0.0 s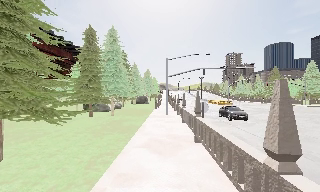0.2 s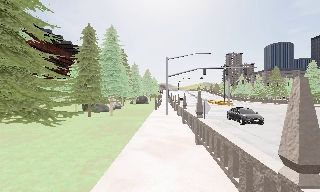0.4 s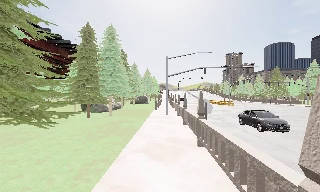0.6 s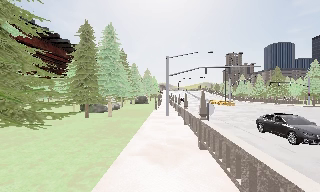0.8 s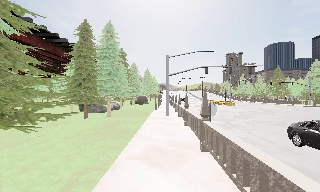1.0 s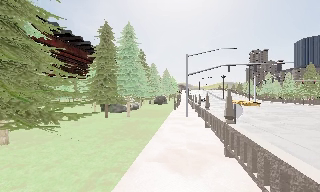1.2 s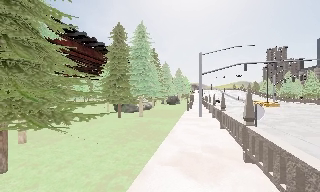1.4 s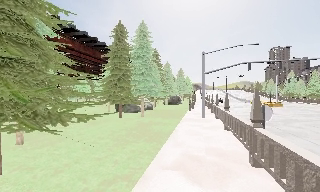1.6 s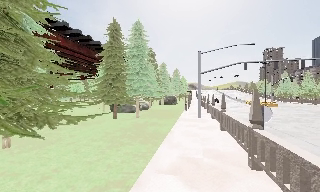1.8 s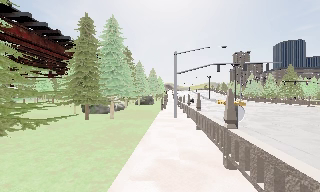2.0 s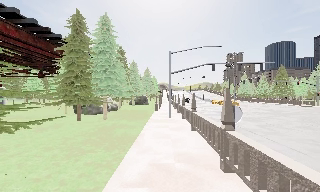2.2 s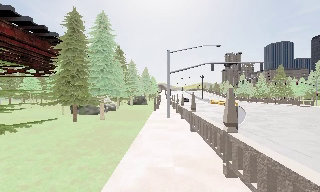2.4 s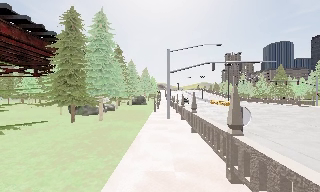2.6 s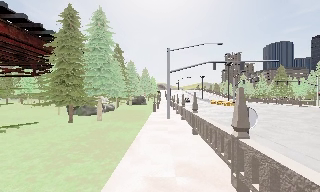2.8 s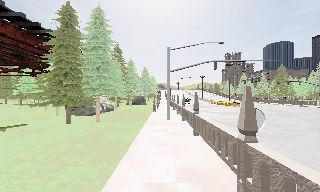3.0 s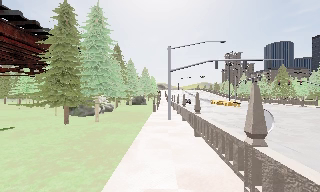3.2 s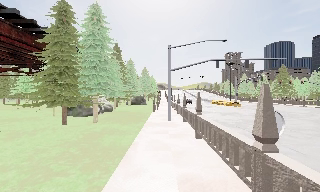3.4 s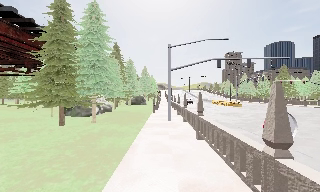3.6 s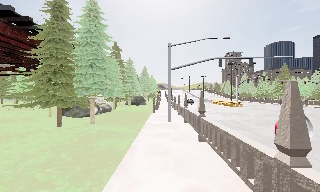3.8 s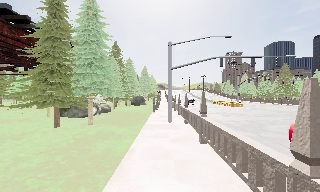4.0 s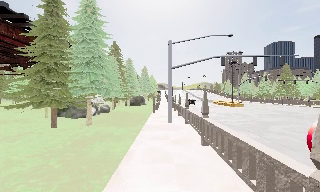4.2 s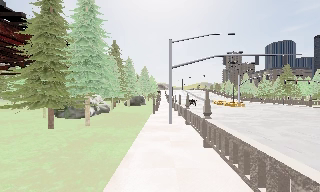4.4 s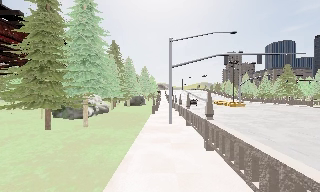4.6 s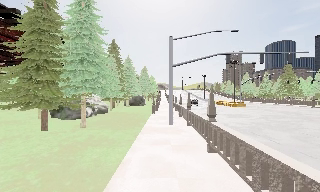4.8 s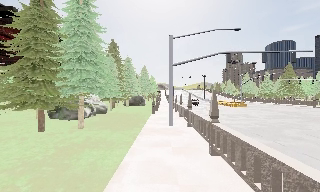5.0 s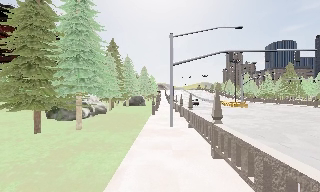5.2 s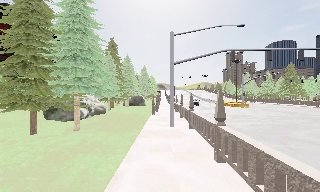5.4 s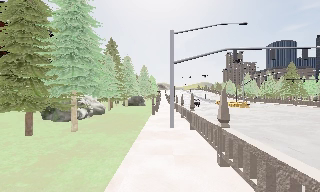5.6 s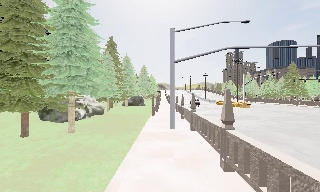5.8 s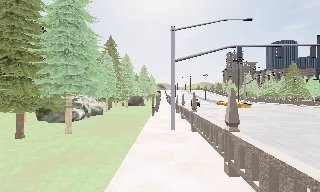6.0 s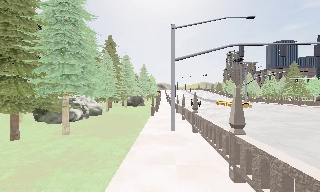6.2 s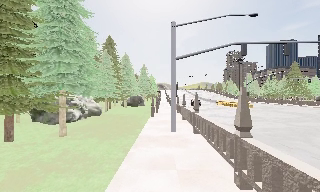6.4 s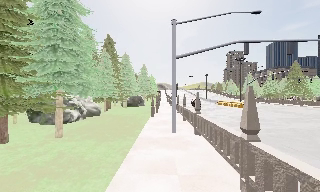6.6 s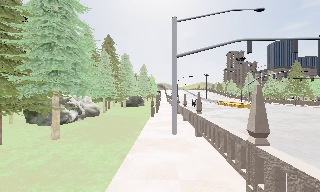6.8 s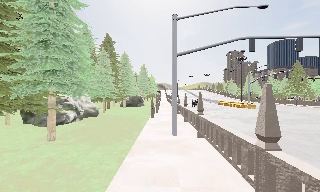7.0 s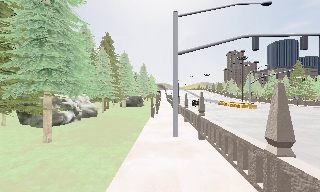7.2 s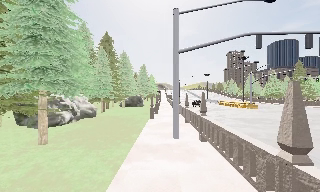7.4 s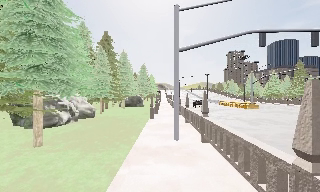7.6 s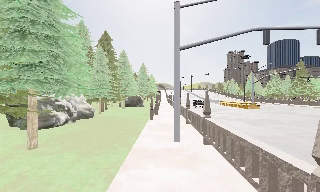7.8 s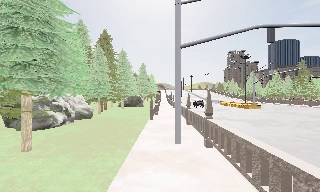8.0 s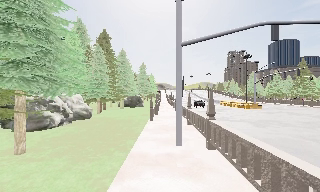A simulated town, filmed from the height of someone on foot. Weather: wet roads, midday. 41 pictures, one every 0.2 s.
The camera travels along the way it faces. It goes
forward.
0.0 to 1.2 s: The camera swings to its left by about 10 degrees, and the scene slides to the right. It travels forward, about 2 m, so what stands in front looms larger.
1.2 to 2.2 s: The camera pans to its right, which is clockwise from overhead, by about 10 degrees. It travels forward, about 1.5 m, so what stands in front looms larger.
2.2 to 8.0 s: The camera travels forward, about 10 m, so what stands in front looms larger.
The film runs forward here.
